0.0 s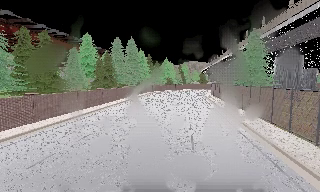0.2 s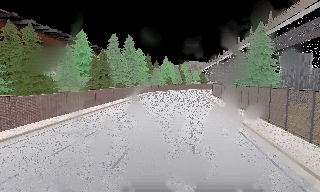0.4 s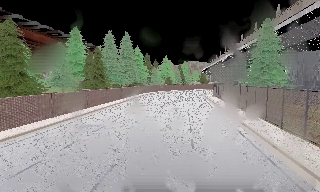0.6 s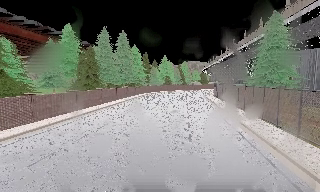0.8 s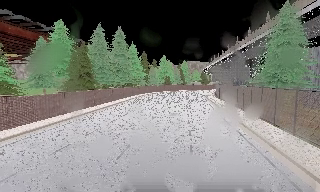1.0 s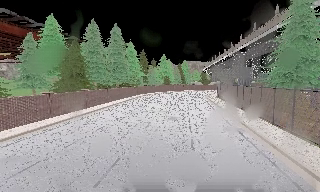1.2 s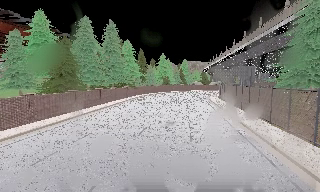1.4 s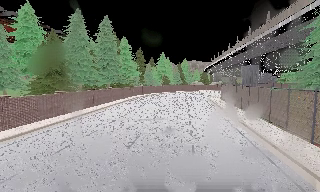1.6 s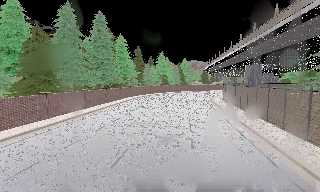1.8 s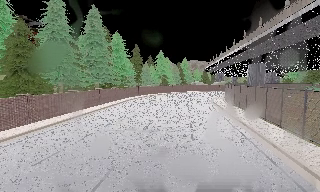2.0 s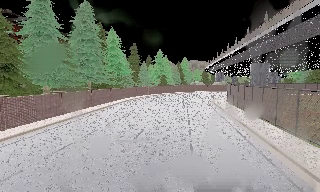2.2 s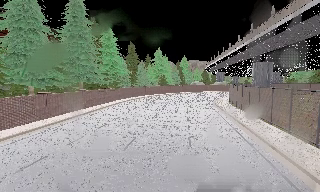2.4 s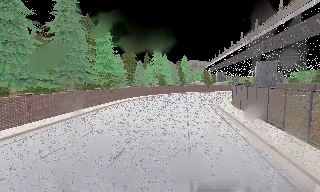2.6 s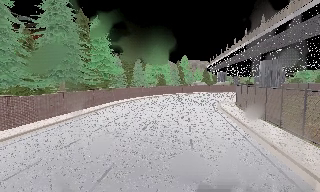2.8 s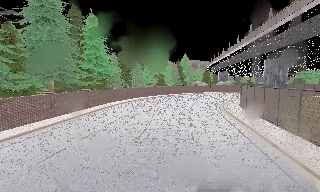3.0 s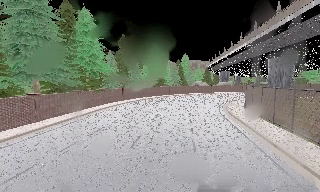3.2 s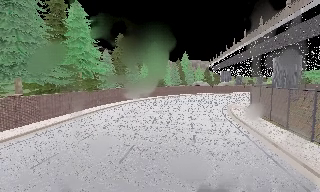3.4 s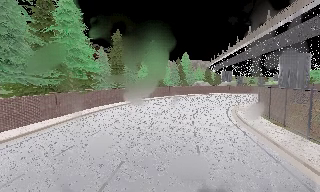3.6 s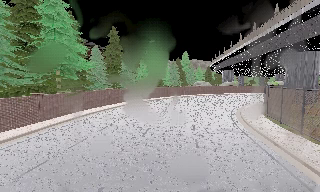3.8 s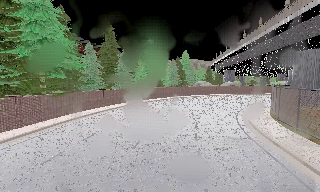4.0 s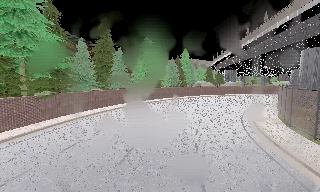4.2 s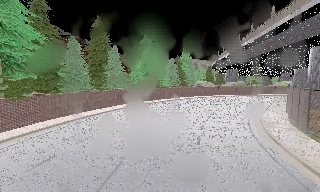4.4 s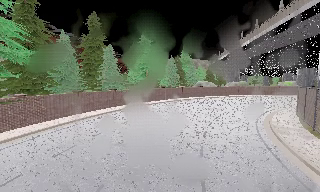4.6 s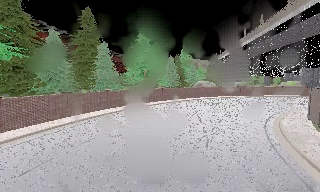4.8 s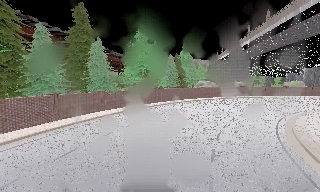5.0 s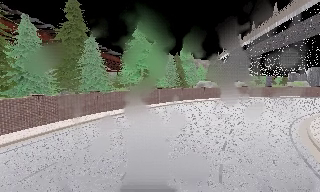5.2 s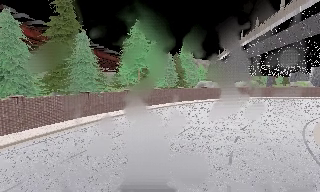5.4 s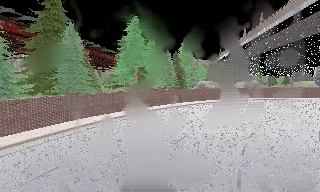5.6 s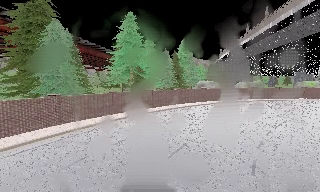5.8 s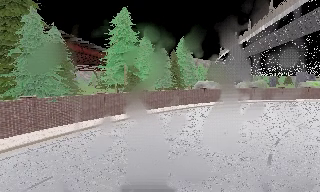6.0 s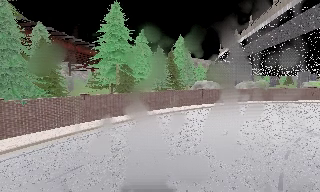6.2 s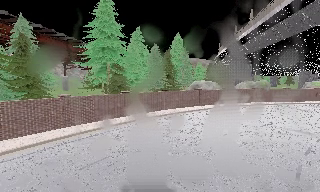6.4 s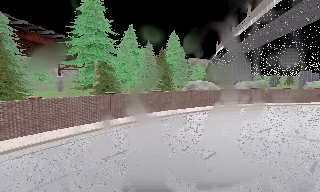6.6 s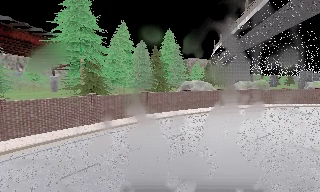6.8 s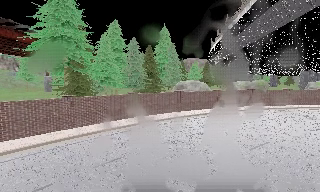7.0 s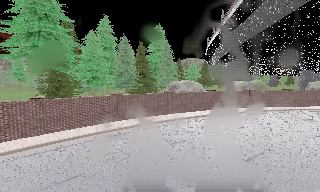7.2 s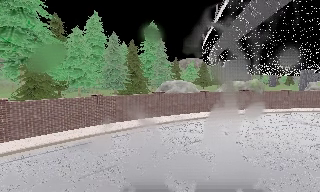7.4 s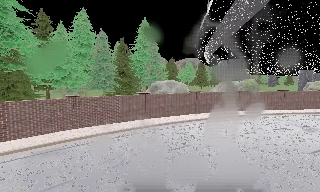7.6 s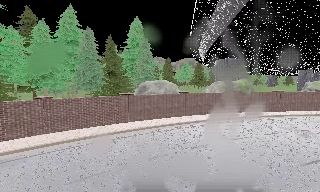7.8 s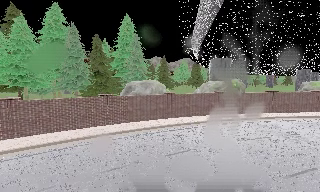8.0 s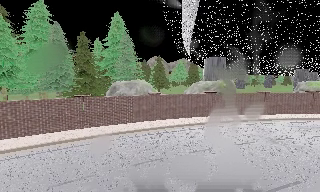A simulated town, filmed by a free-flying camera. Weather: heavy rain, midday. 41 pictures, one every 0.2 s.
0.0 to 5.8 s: The camera travels forward, about 50 m, so what stands in front looms larger.
5.8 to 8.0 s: The camera travels forward and to its right, about 20 m, so what stands in front looms larger.
The film runs forward here.
